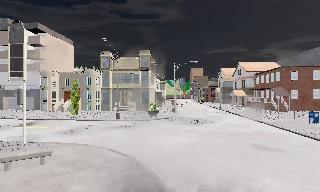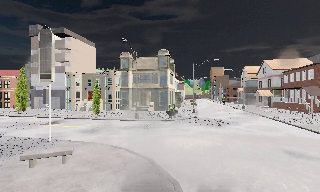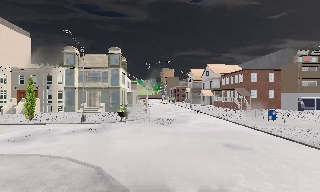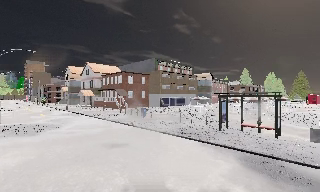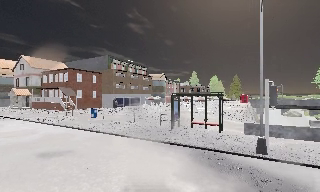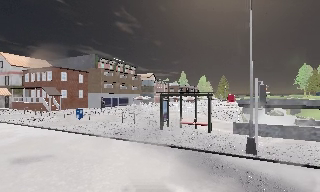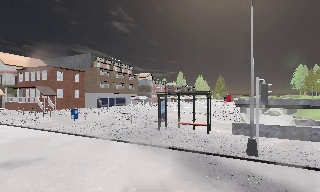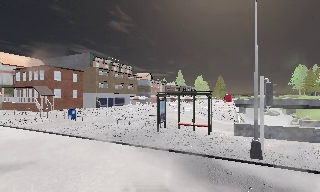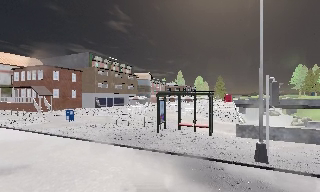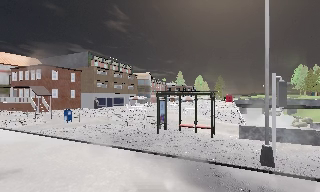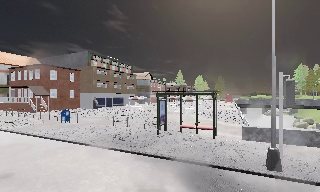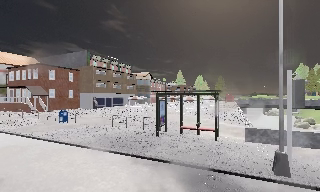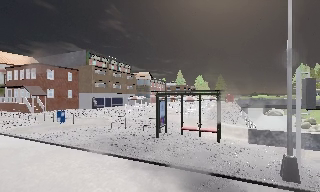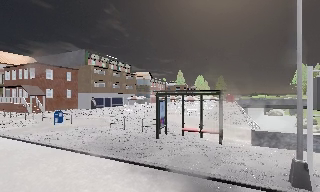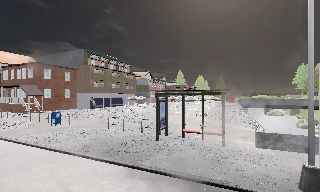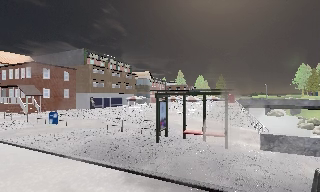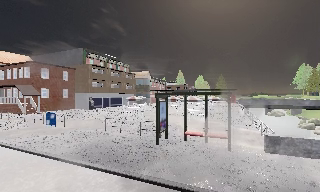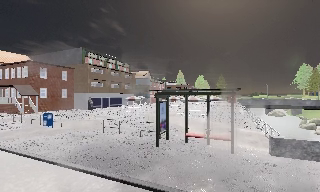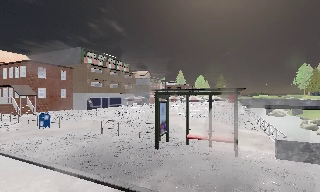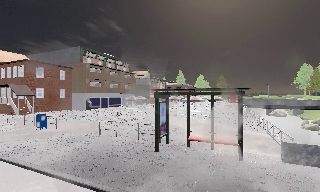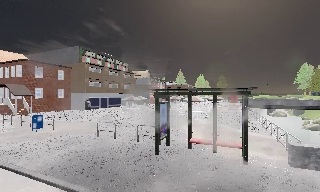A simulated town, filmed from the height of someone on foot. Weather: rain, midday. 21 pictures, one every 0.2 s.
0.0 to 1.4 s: The camera pans to its right, which is clockwise from overhead, by about 70 degrees. It travels forward, about 2.5 m.
1.4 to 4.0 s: The camera travels forward, about 4.5 m, so what stands in front looms larger.
The film runs forward here.
